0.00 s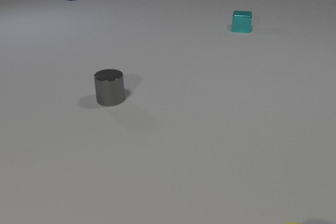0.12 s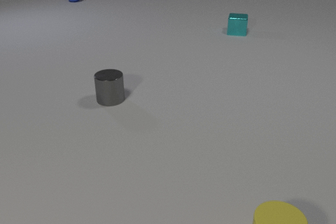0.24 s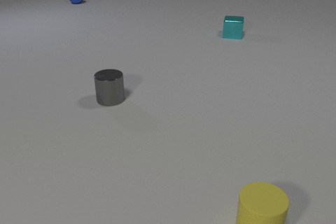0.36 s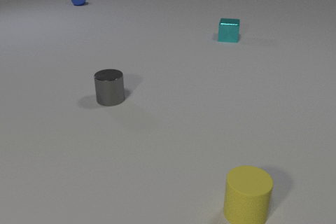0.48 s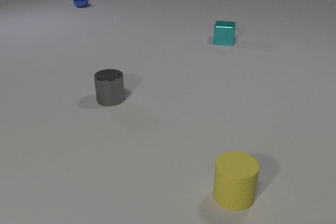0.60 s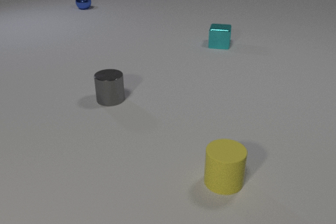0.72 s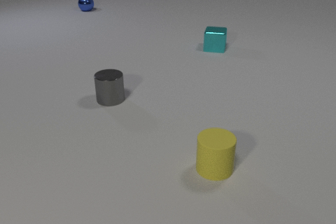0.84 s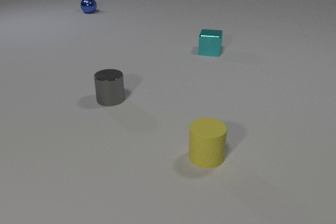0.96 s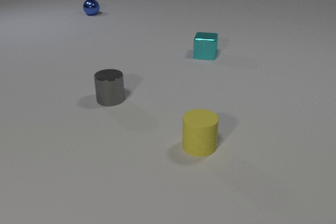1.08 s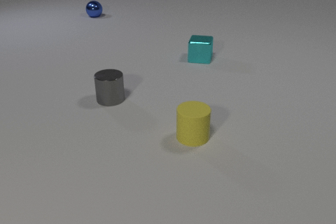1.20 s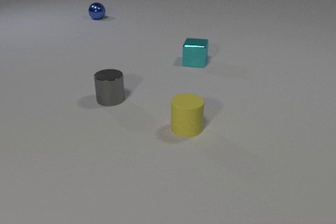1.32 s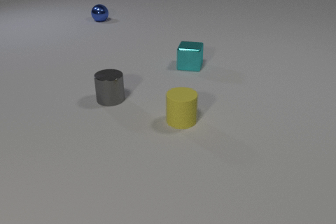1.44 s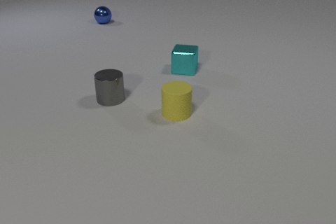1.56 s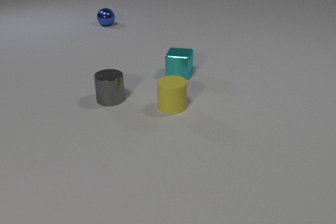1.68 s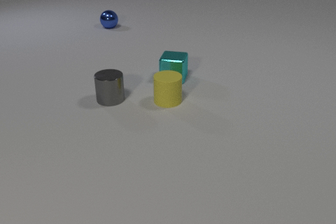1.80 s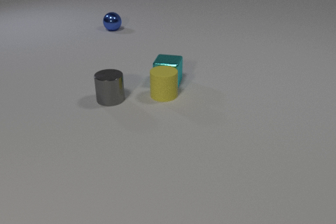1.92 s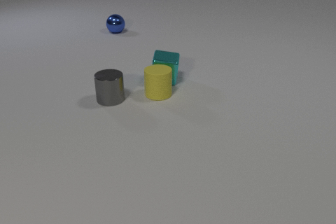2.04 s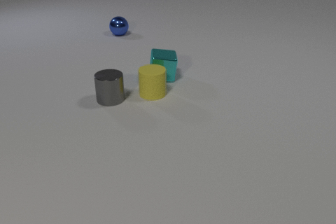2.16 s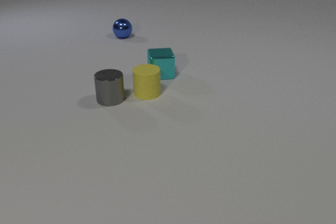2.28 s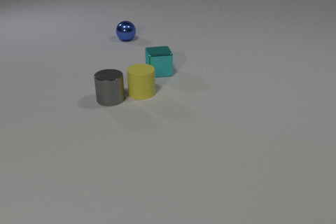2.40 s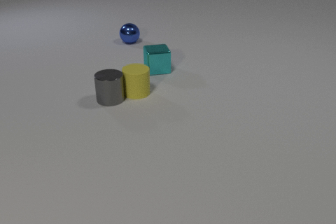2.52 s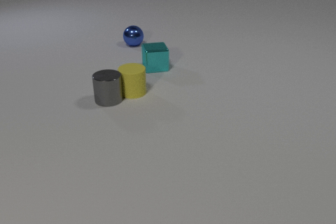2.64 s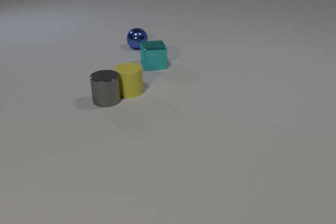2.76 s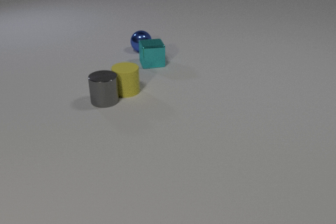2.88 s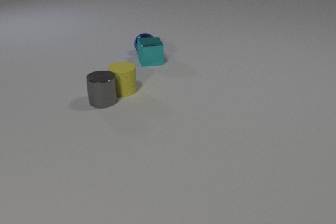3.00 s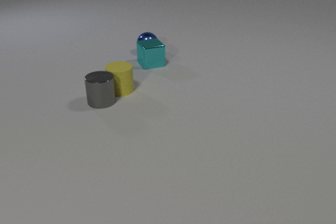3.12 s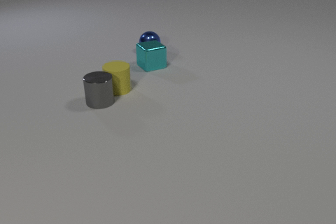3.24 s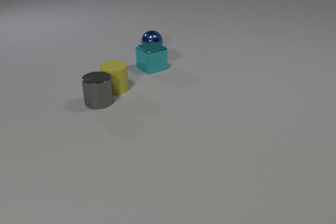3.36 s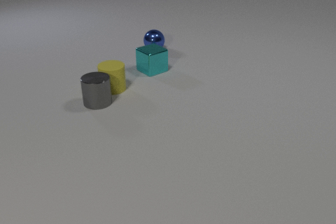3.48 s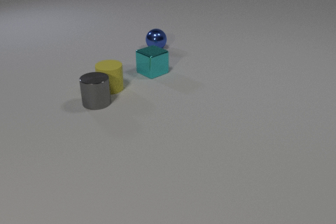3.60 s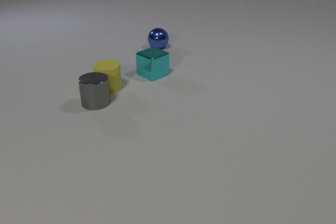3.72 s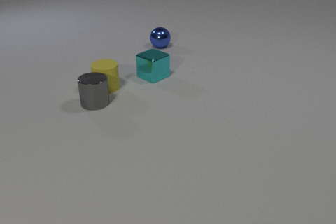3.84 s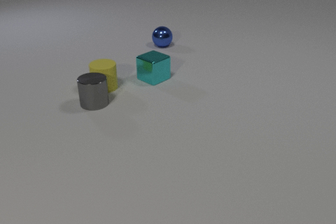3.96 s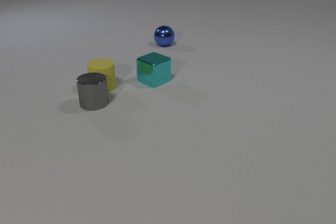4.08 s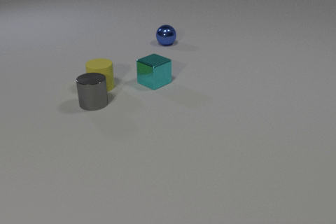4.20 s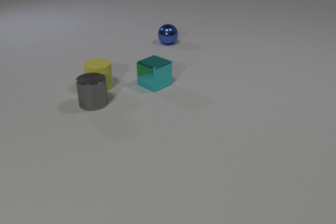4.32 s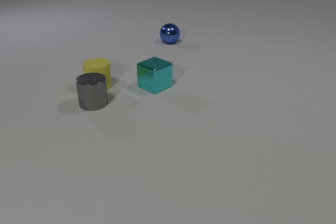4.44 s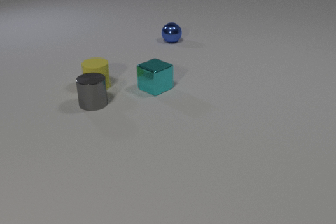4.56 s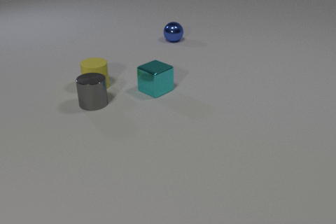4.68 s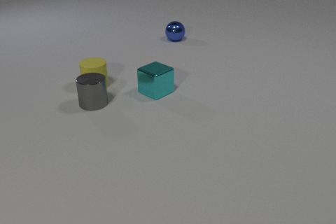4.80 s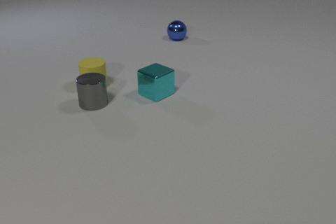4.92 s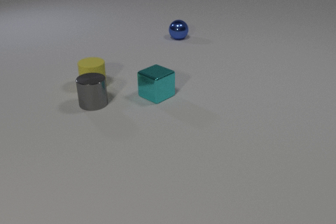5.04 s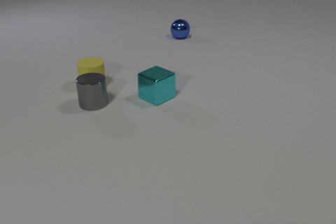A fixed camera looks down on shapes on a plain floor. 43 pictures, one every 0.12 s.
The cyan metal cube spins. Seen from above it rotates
counterclockwise.
The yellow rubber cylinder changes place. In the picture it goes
away from the camera.
0.00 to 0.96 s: The cyan metal cube slides toward the camera and to the left. The yellow rubber cylinder slides away from the camera and to the left. The blue metal sphere rolls toward the camera.
0.96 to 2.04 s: The cyan metal cube slides toward the camera and to the left. The yellow rubber cylinder slides away from the camera and to the left. The blue metal sphere rolls toward the camera. The cyan metal cube and the yellow rubber cylinder collide.
2.04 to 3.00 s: The cyan metal cube slides away from the camera. The yellow rubber cylinder slides to the left. The blue metal sphere rolls toward the camera and to the right. The gray metal cylinder slides to the left. The yellow rubber cylinder and the gray metal cylinder collide. The cyan metal cube and the blue metal sphere collide.
3.00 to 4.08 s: The cyan metal cube slides toward the camera, spins so that its near face slides to the right, counterclockwise seen from above. The yellow rubber cylinder slides to the left and away from the camera. The blue metal sphere rolls away from the camera and to the right. The gray metal cylinder slides to the left.
4.08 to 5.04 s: The cyan metal cube slides toward the camera. The yellow rubber cylinder slides to the left. The blue metal sphere rolls away from the camera and to the right.
What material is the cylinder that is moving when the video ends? rubber.
What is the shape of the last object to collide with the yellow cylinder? cylinder.
How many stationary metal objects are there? 0.
